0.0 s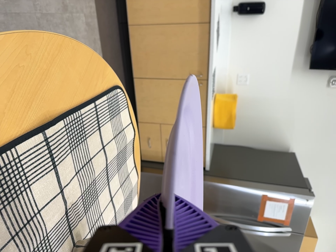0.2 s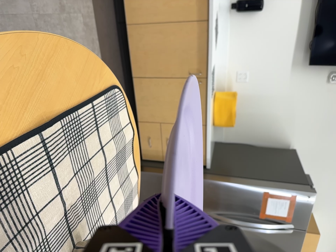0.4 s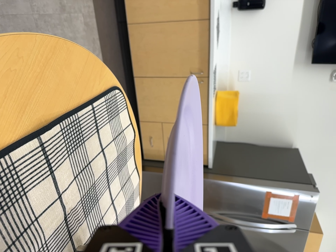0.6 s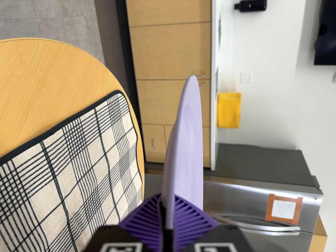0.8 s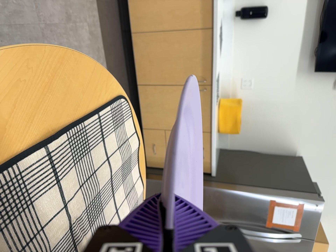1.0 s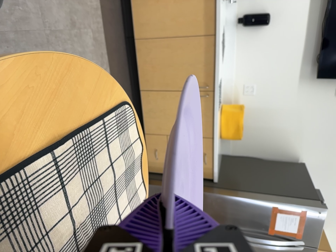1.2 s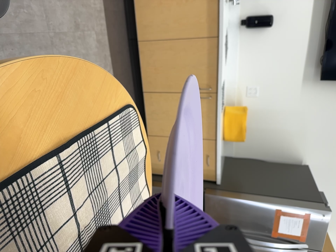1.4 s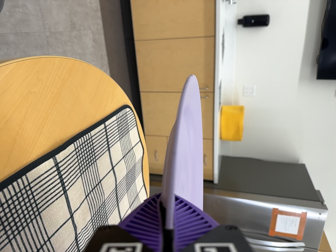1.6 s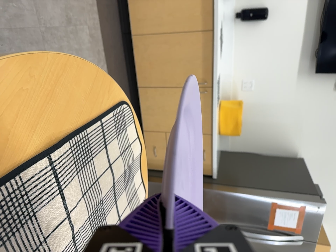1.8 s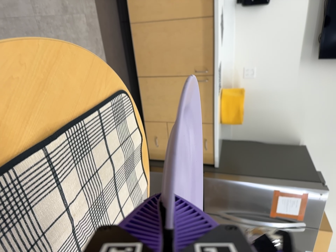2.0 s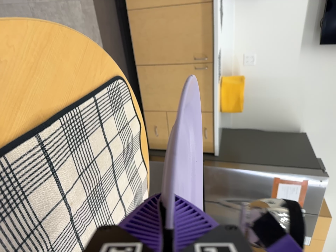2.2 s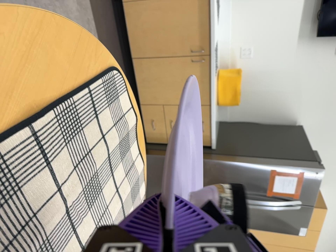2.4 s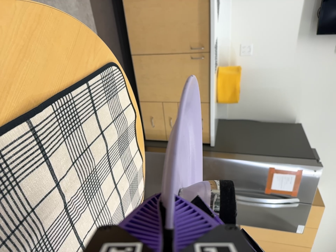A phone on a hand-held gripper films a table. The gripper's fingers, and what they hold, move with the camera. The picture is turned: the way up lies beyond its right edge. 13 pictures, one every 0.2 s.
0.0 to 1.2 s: The camera shifts only a little, or ends up much as it began.
1.2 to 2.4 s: The camera travels forward, about 5 cm, so what stands in front looms larger. Its aim tips toward the bottom of its view by about 10 degrees, and the scene shifts upward.
The film runs backward here.
